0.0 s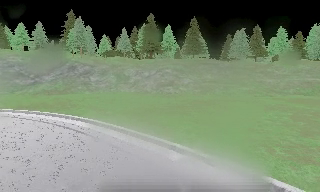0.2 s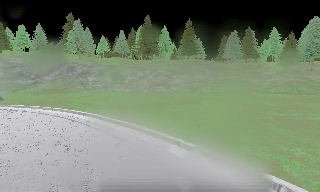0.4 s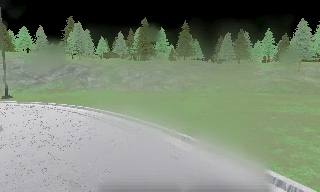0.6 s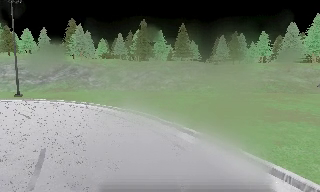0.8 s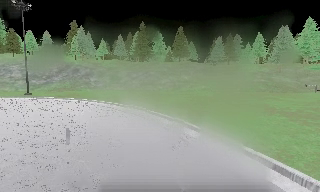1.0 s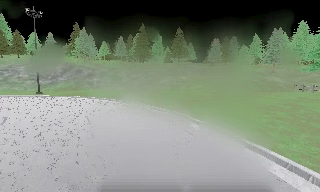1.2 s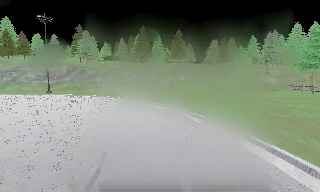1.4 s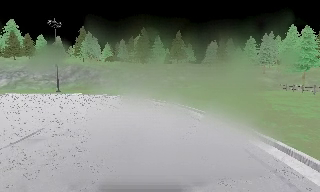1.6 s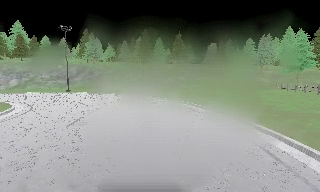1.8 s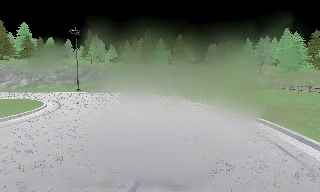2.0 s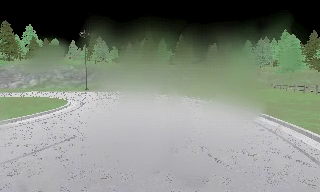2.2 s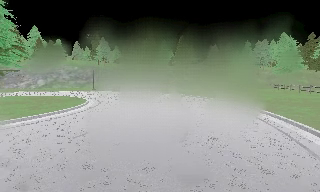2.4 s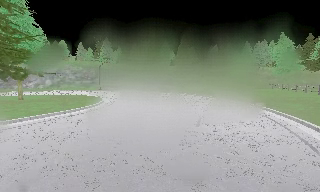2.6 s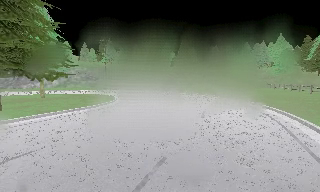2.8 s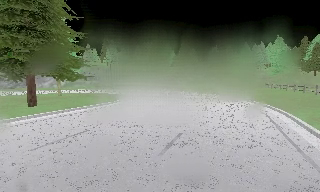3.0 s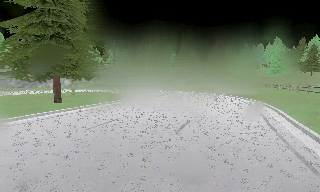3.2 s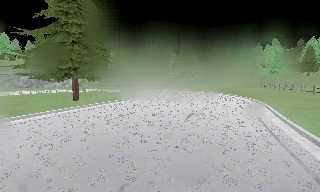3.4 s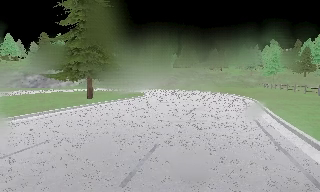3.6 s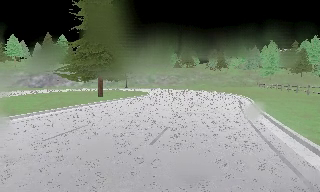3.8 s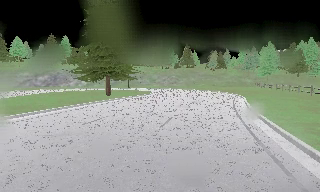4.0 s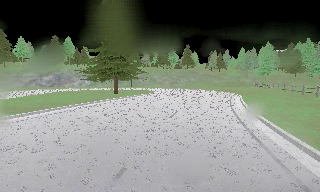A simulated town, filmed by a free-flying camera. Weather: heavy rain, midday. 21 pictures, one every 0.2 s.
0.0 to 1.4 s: The camera travels backward, about 15 m, so what stands in front gets smaller.
1.4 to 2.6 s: The camera travels backward and to its left, about 12 m, so what stands in front gets smaller.
2.6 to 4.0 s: The camera travels backward, about 14 m, so what stands in front gets smaller.
The film runs backward here.
